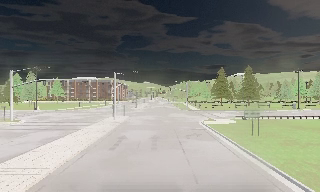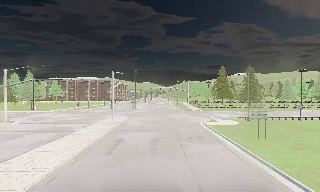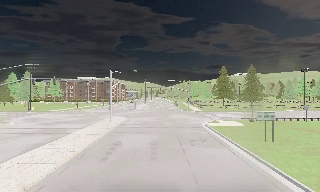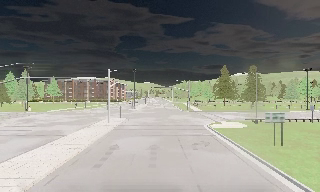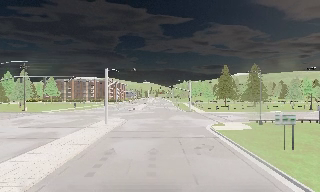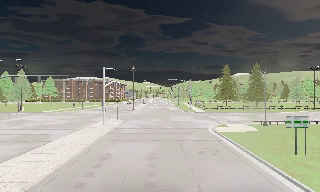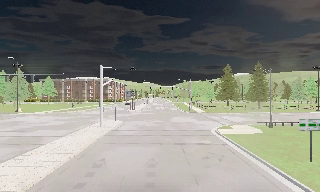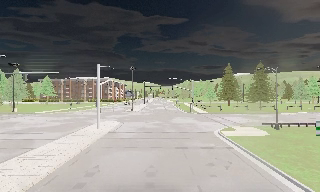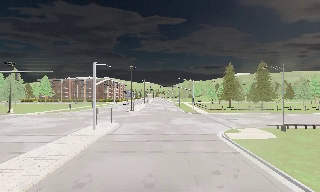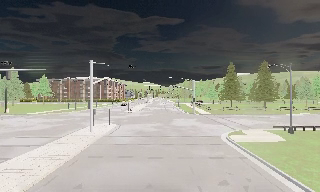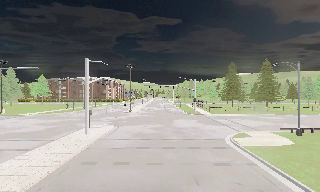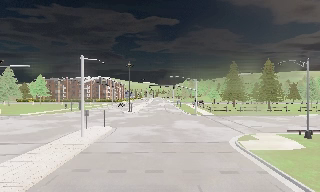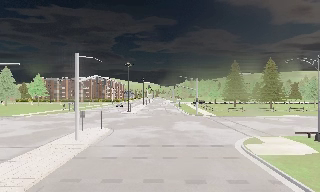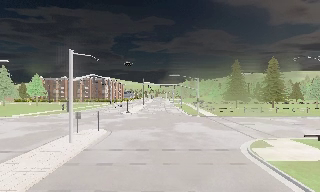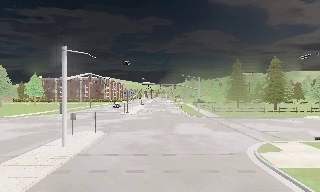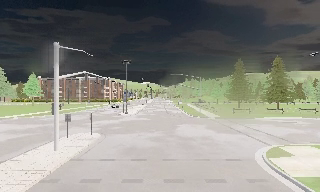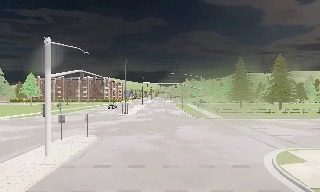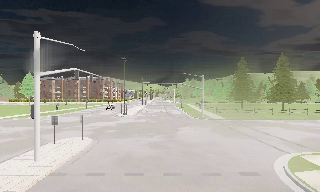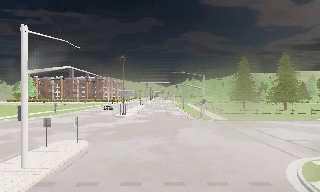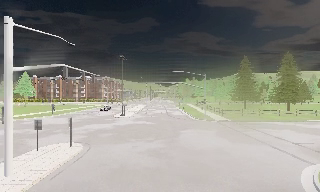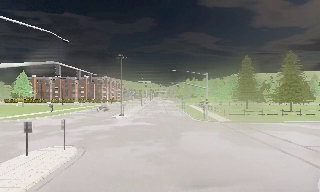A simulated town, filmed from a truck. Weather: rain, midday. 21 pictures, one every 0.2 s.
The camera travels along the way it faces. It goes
forward.
0.0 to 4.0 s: The camera travels forward, about 19 m, so what stands in front looms larger.
The film runs forward here.
